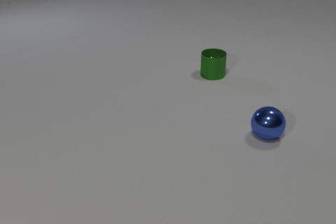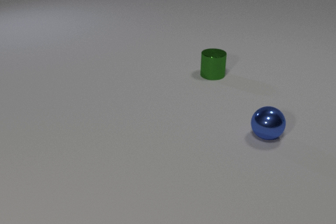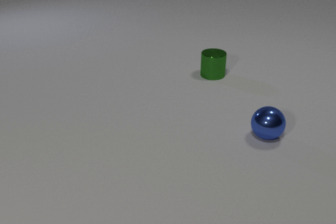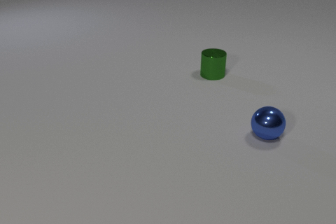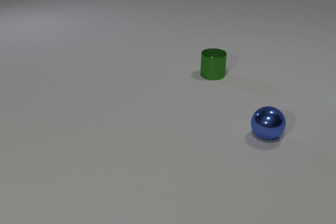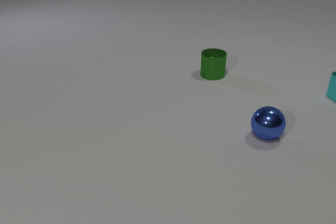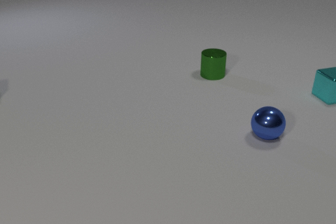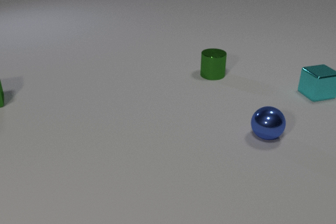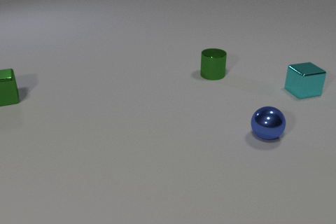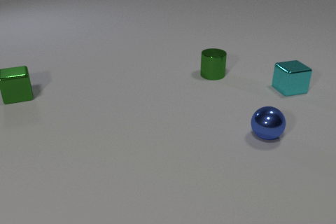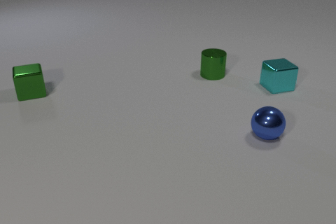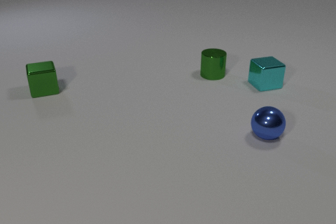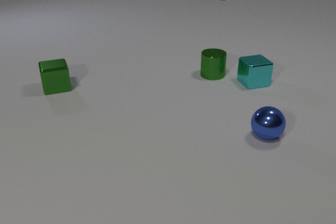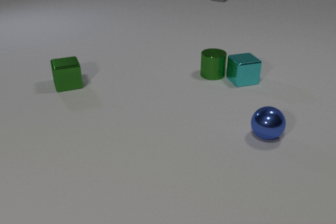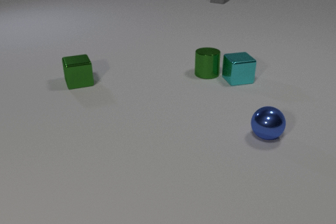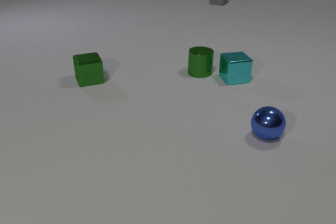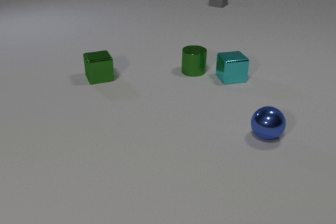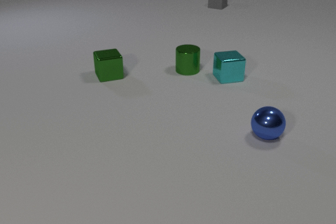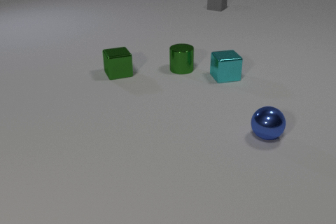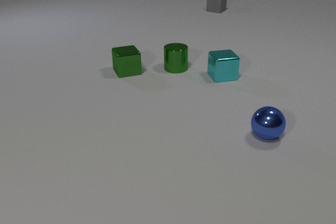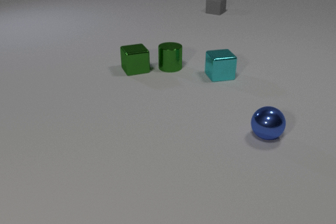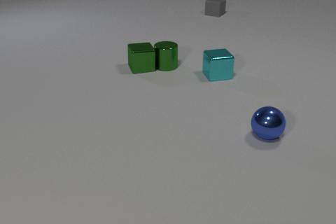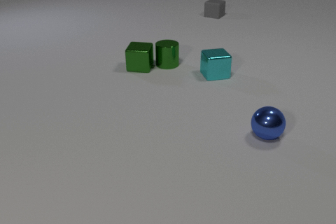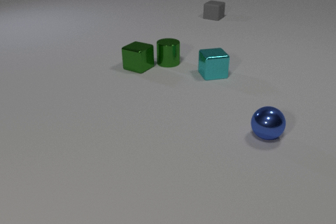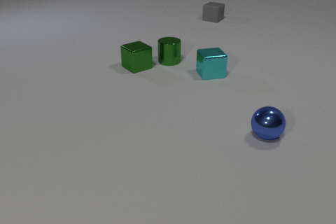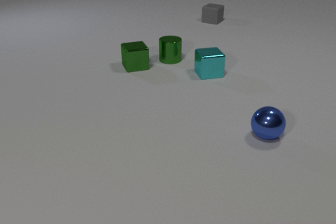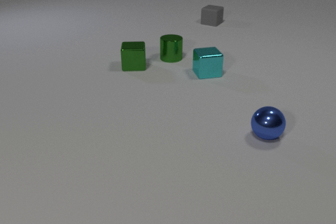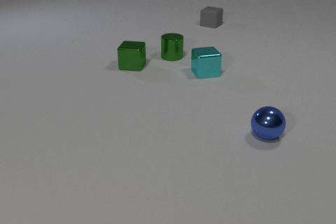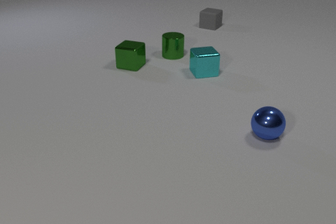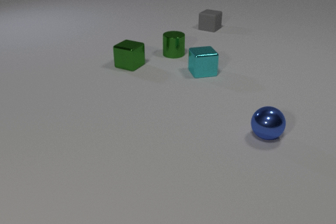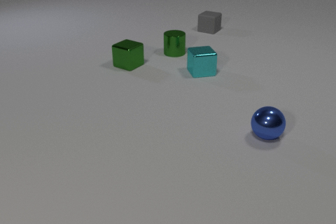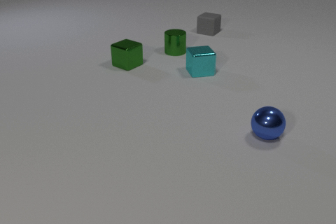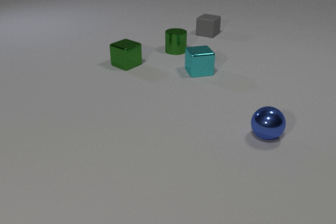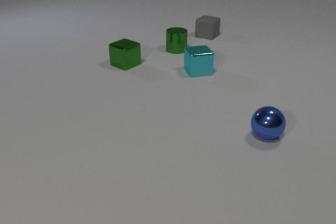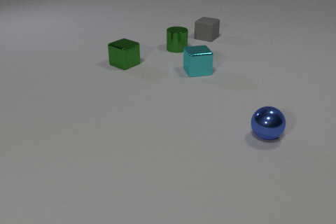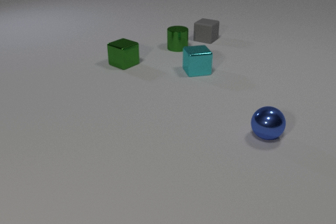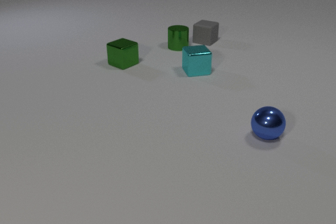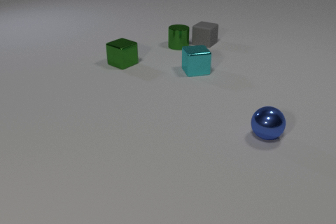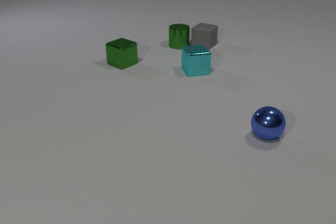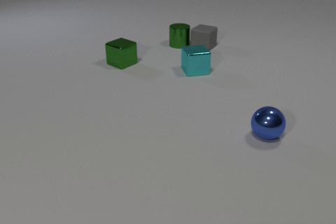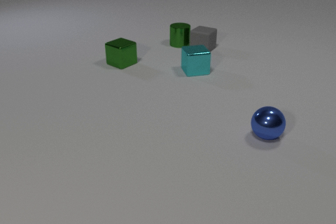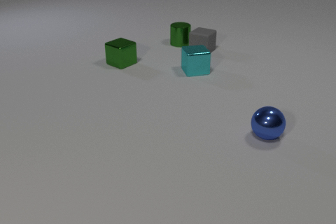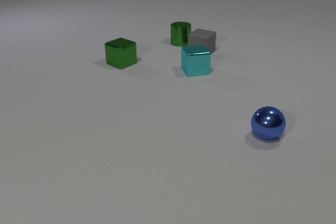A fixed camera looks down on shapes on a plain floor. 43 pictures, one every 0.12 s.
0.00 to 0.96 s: The cyan metal cube comes in at the right edge, slides to the left. The green metal cube comes in at the left edge, slides to the right.
0.96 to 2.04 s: The cyan metal cube slides to the left. The green metal cylinder slides to the left. The gray rubber cube comes in at the top edge, slides toward the camera. The green metal cube slides to the right. The cyan metal cube and the green metal cylinder collide.
2.04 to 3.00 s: The cyan metal cube slides to the left. The green metal cylinder slides away from the camera and to the left. The gray rubber cube slides toward the camera. The green metal cube slides to the right and away from the camera, spins clockwise seen from above by about 90 degrees, its near face sliding to the left. The green metal cylinder and the green metal cube collide.
3.00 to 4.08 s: The cyan metal cube slides to the left. The green metal cylinder slides away from the camera. The gray rubber cube slides toward the camera. The green metal cube slides to the left and away from the camera, spins clockwise seen from above by about 60 degrees, its near face sliding to the left.
4.08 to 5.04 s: The green metal cylinder slides away from the camera. The gray rubber cube slides toward the camera.
What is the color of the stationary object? blue.
How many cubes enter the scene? 3.
Are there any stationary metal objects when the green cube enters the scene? yes.
